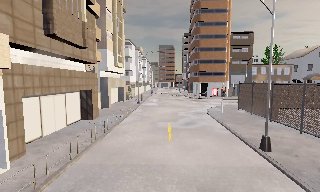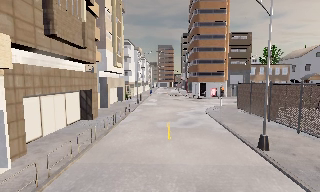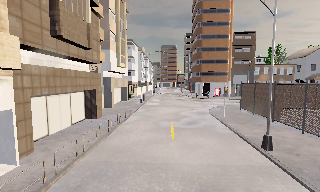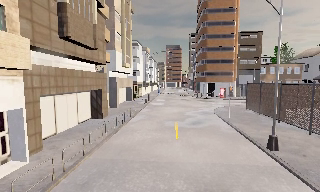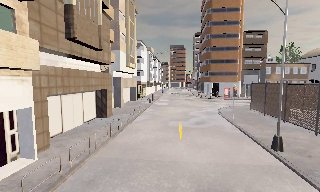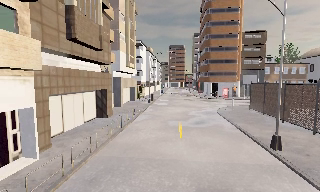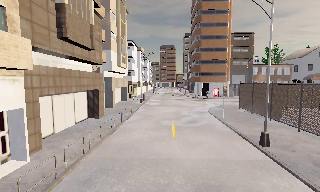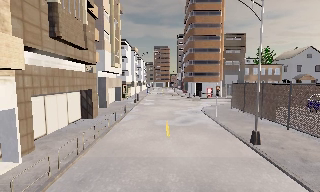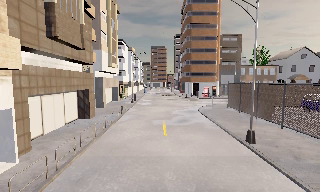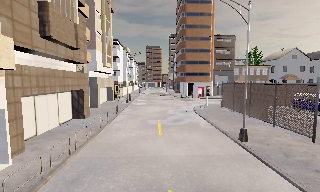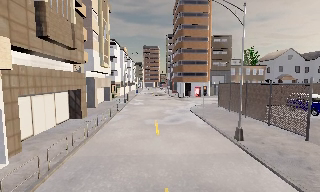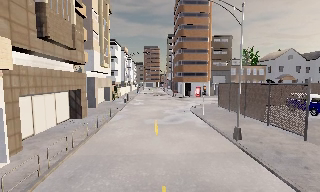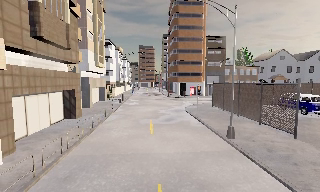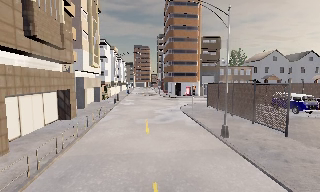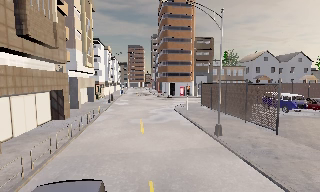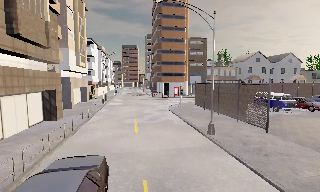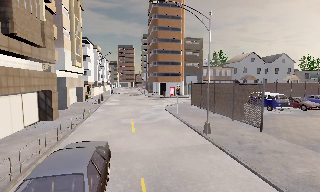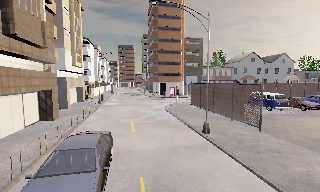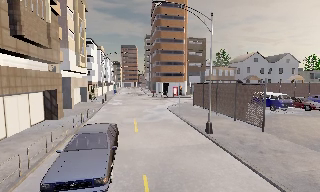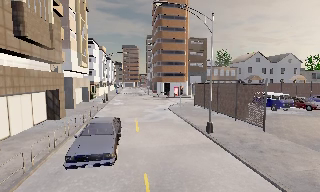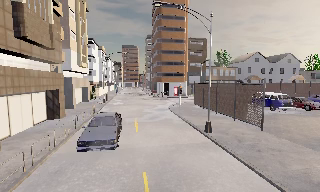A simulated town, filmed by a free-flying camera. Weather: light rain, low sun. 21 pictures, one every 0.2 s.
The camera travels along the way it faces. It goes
backward.
0.0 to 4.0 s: The scene slides to the left, as the camera pans about 15 degrees to its right. It travels backward, about 2 m, so what stands in front gets smaller.
The film runs backward here.
